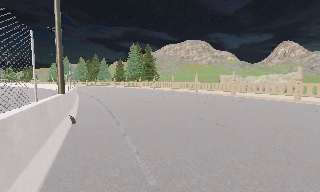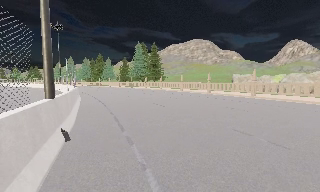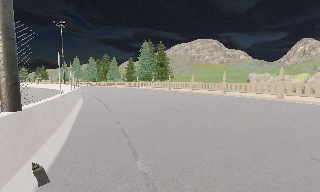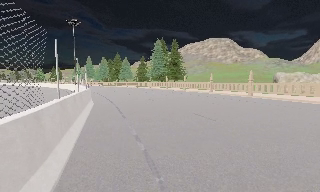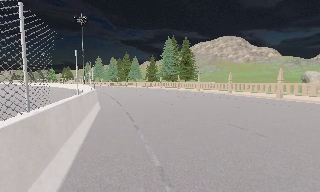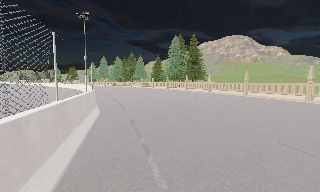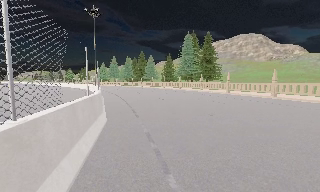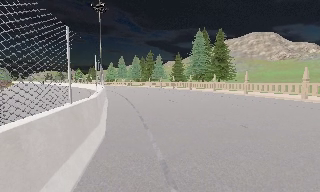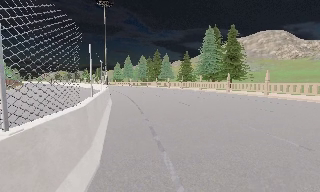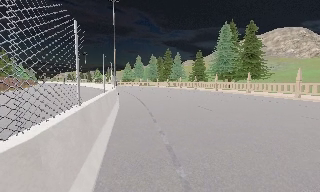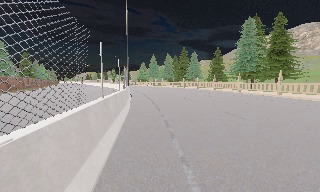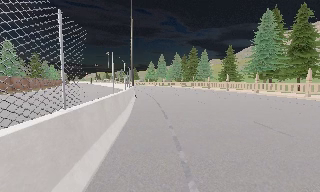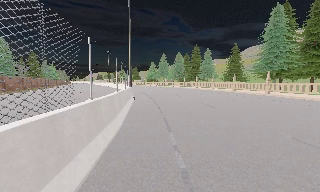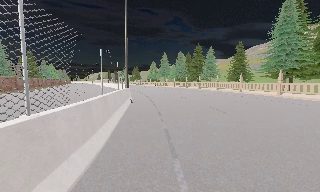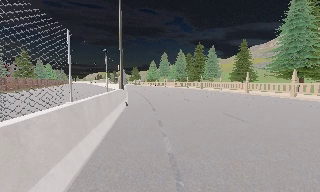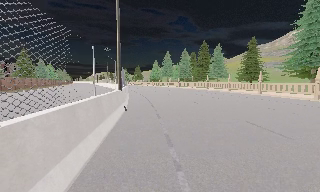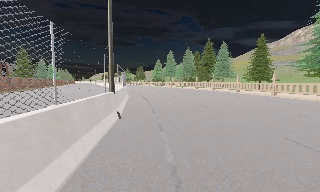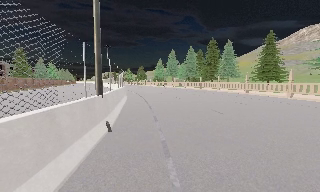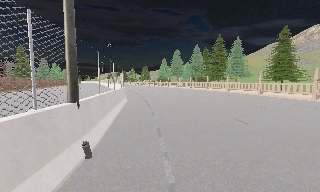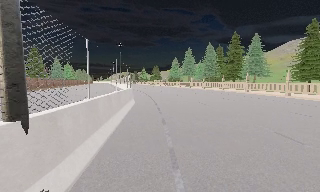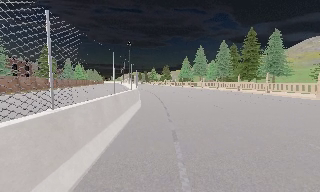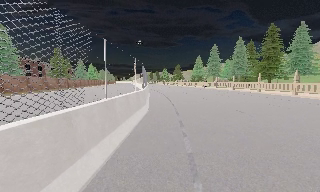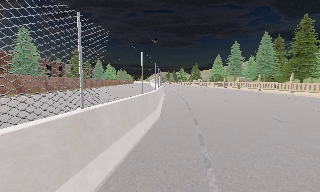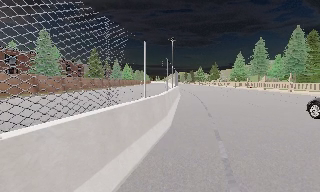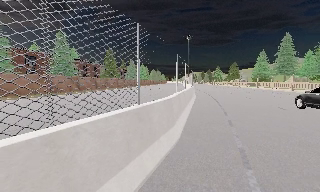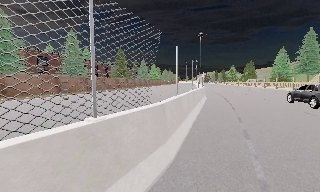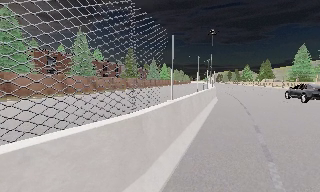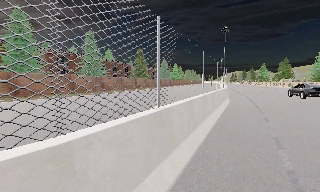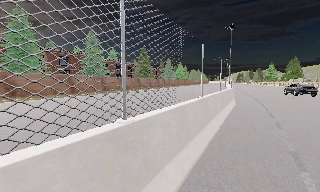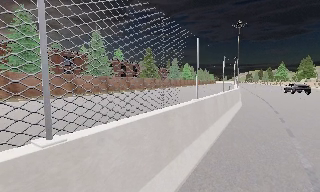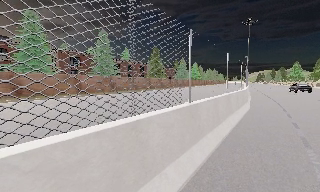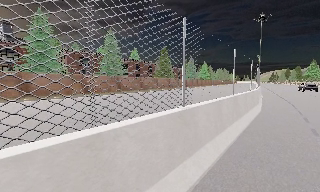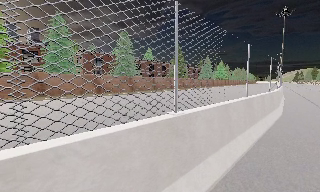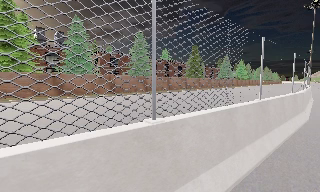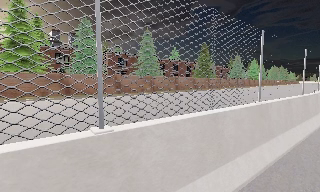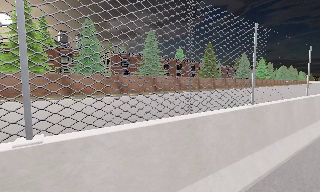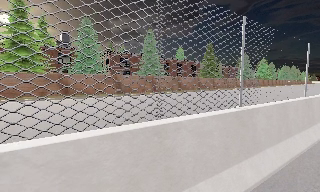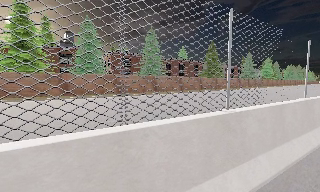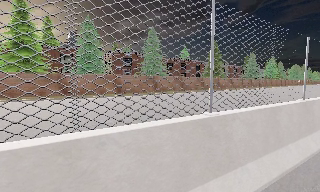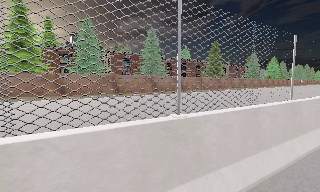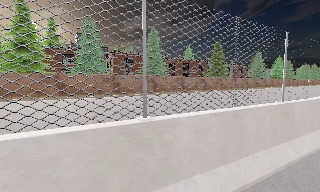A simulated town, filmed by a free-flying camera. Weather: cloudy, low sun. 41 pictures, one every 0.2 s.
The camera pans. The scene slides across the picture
to the right.
The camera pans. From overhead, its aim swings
counterclockwise.
0.0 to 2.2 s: The camera swings to its left by about 30 degrees, and the scene slides to the right. It travels forward, about 20 m.
2.2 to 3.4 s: The camera travels forward, about 11 m, so what stands in front looms larger.
3.4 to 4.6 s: The camera swings to its left by about 25 degrees, and the scene slides to the right. It travels forward, about 10 m, so what stands in front looms larger.
4.6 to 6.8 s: The camera pans to its left, which is counterclockwise from overhead, by about 45 degrees. It travels forward and to its right, about 10 m. It loses speed.
6.8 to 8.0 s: The camera travels to its right and forward, about 3 m.
The film runs forward here.
